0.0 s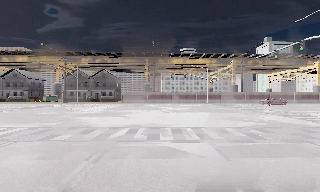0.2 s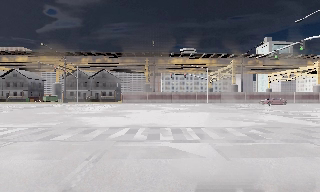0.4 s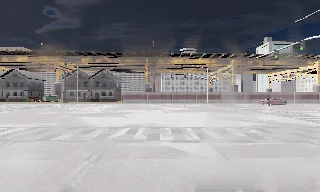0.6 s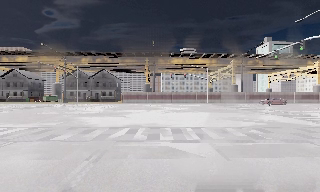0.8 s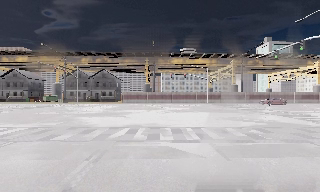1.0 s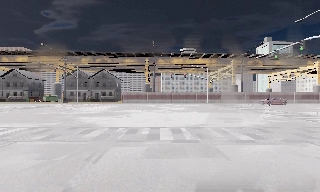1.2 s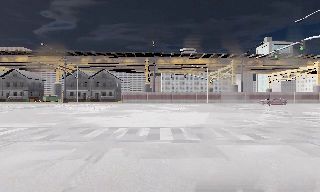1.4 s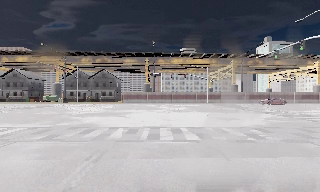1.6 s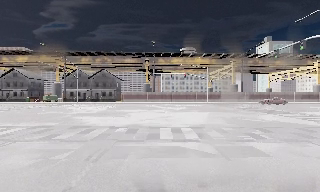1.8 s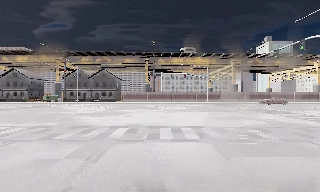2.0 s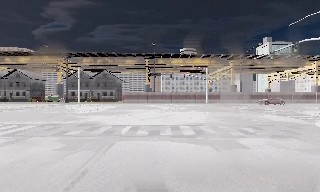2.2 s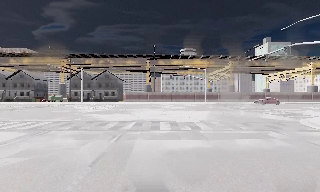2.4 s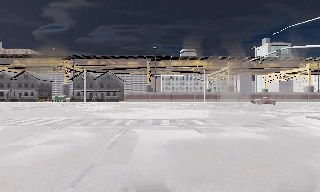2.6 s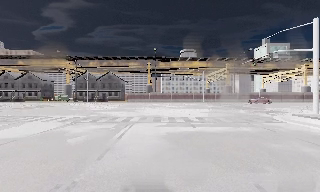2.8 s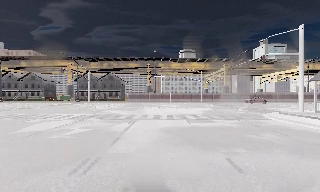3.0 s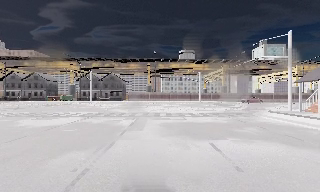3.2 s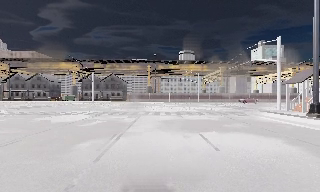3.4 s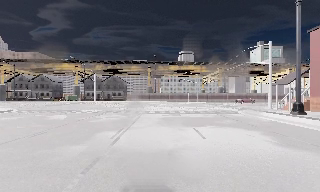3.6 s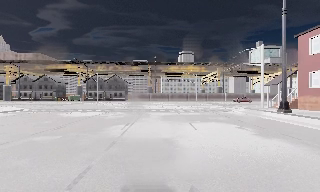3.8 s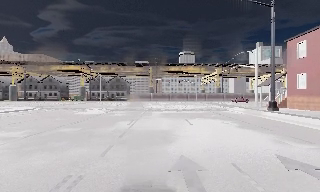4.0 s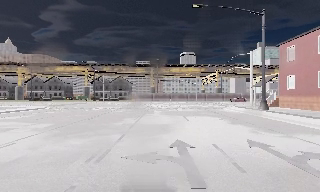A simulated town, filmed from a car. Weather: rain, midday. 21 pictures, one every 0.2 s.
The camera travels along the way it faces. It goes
backward.
0.0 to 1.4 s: The camera keeps its place and its aim.
1.4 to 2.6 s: The camera travels backward, about 4 m, so what stands in front gets smaller. It gains speed.
2.6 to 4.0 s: The camera travels backward, about 10 m, so what stands in front gets smaller.
The film runs backward here.
